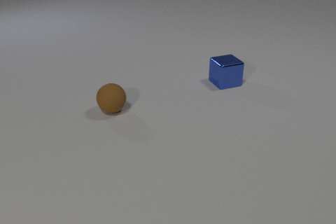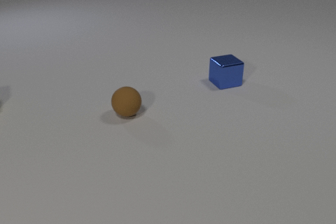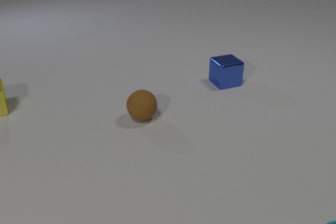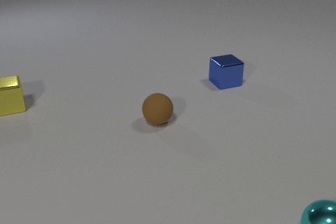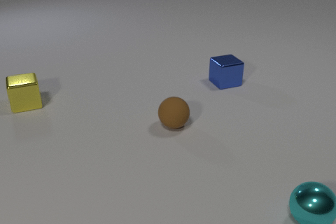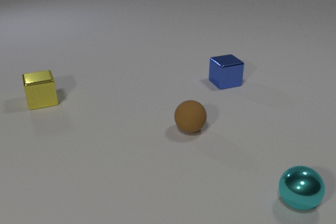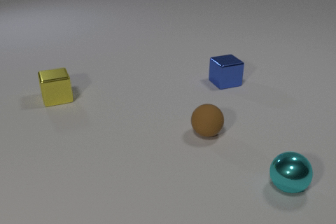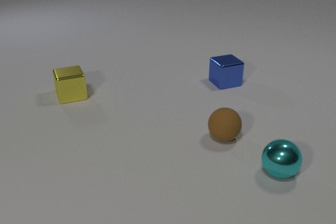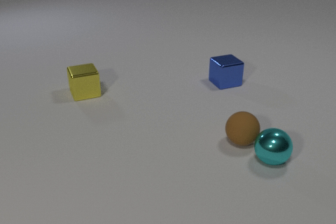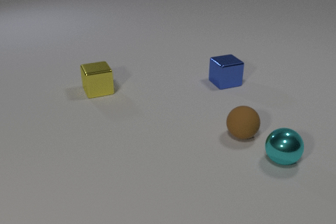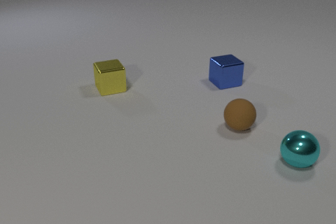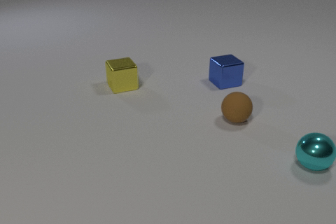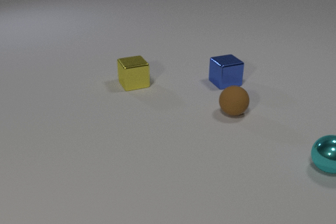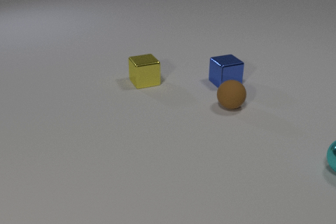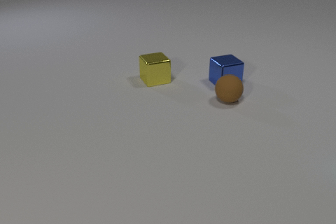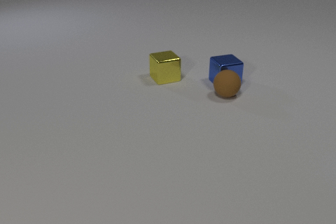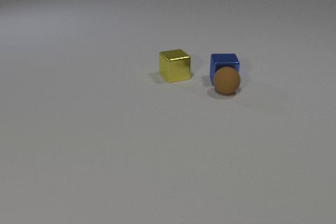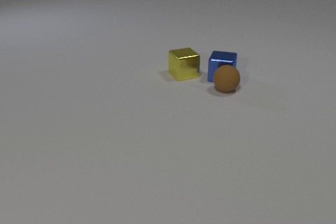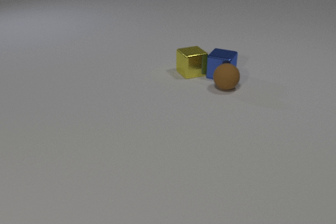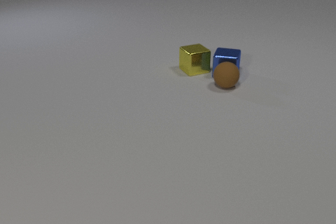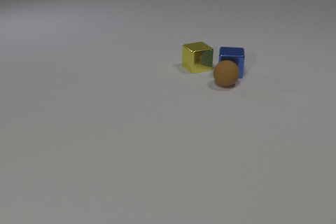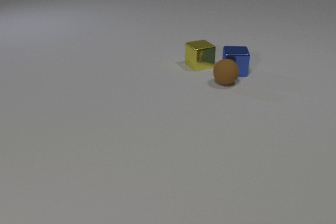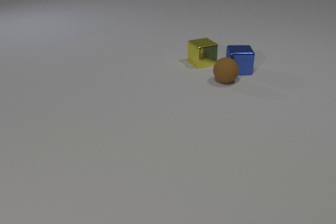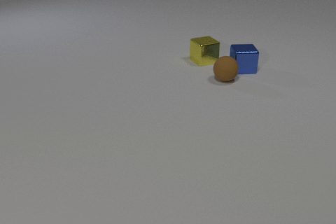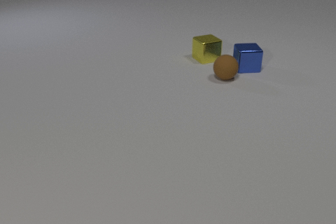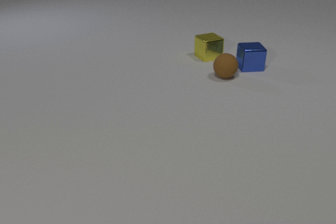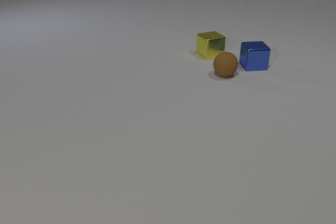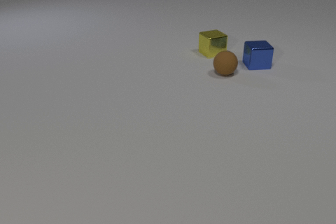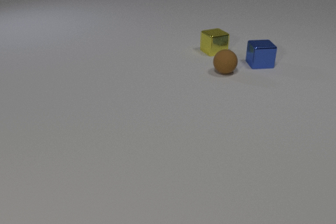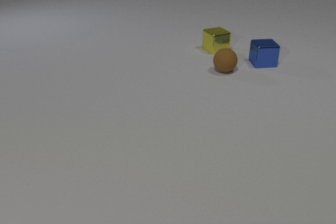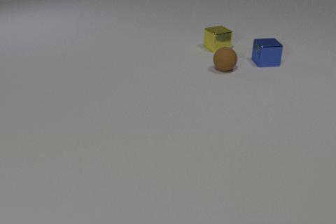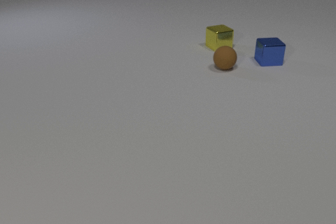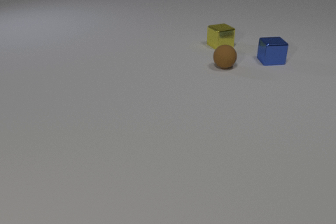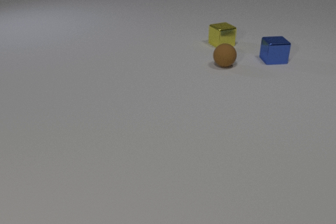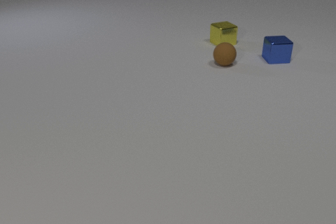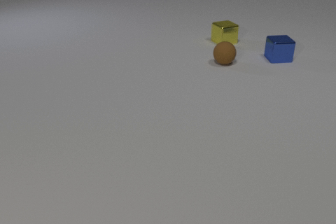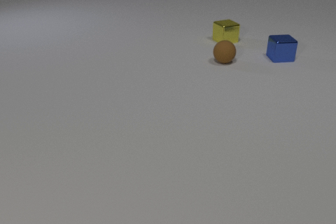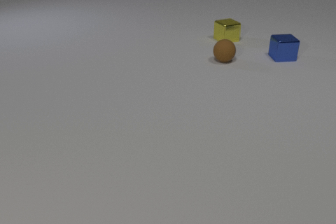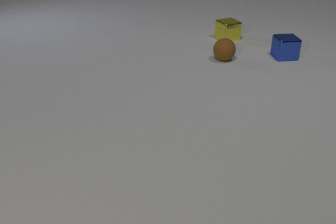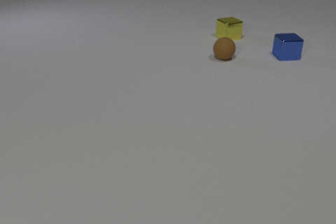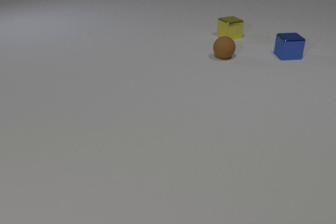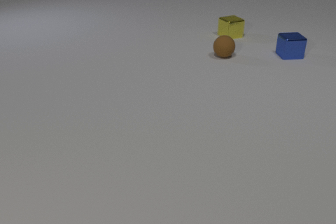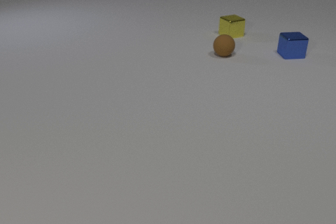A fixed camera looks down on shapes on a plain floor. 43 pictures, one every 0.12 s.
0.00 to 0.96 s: The cyan metal sphere comes in at the bottom edge, rolls away from the camera and to the left. The brown rubber sphere rolls to the right and toward the camera. The yellow metal cube comes in at the left edge, slides to the right.
0.96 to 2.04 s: The cyan metal sphere rolls to the right, leaves at the right edge. The brown rubber sphere rolls away from the camera. The blue metal cube slides away from the camera, spins so that its near face slides to the left, clockwise seen from above. The yellow metal cube slides to the right. The cyan metal sphere and the brown rubber sphere collide. The brown rubber sphere and the blue metal cube collide.
2.04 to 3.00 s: The brown rubber sphere rolls away from the camera. The blue metal cube slides away from the camera and to the right, spins counterclockwise seen from above by about 15 degrees, its near face sliding to the right. The yellow metal cube slides away from the camera and to the right. The blue metal cube and the yellow metal cube collide.
3.00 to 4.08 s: The brown rubber sphere rolls away from the camera. The blue metal cube slides away from the camera and to the right. The yellow metal cube slides away from the camera.
4.08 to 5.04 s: The brown rubber sphere rolls away from the camera. The blue metal cube slides away from the camera and to the right. The yellow metal cube slides away from the camera.
Are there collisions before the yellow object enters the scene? no.
How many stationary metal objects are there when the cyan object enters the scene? 1.
How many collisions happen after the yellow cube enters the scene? 3.
